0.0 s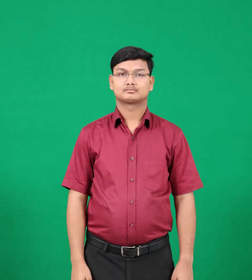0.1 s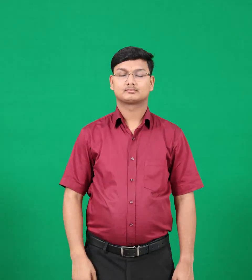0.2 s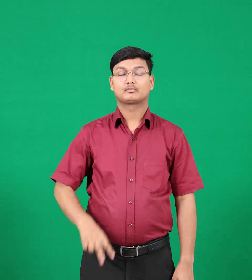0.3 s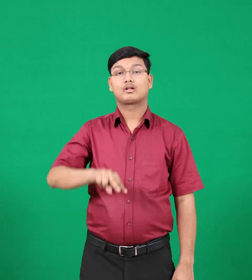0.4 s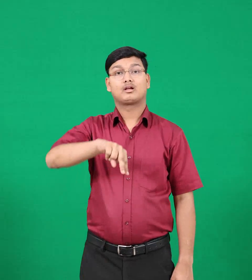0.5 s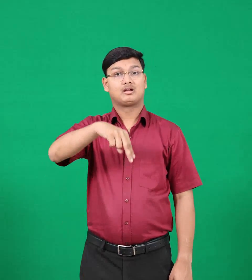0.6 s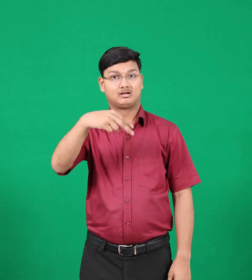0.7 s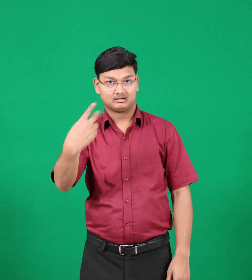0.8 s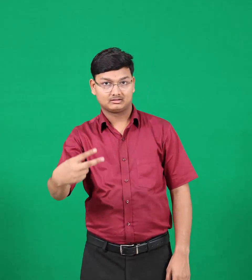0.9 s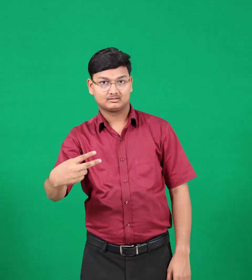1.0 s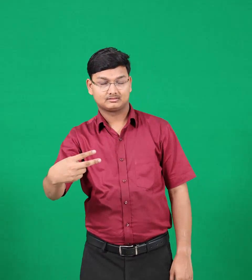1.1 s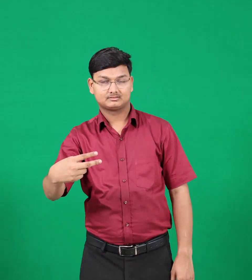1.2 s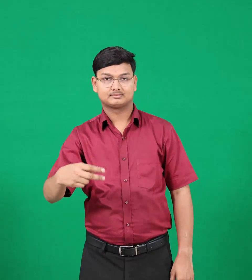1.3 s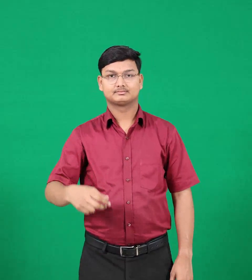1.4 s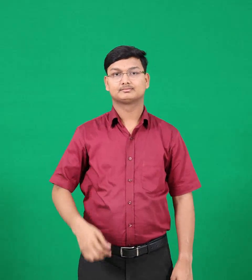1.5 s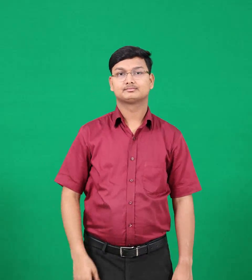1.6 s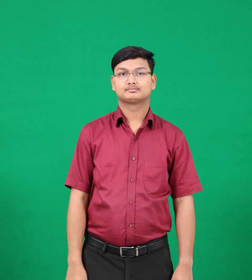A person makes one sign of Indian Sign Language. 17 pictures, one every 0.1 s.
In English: fall
